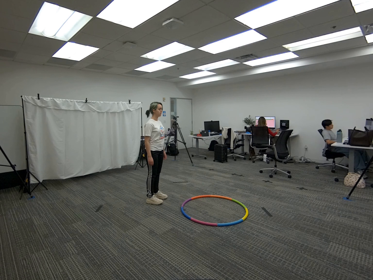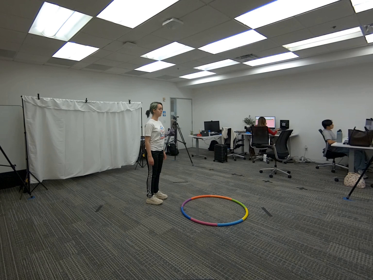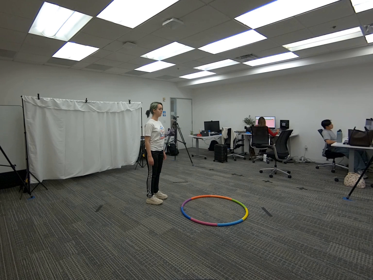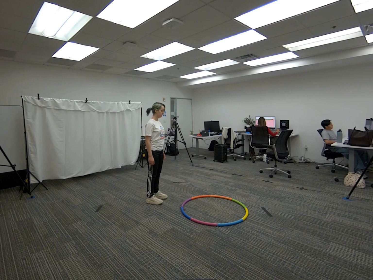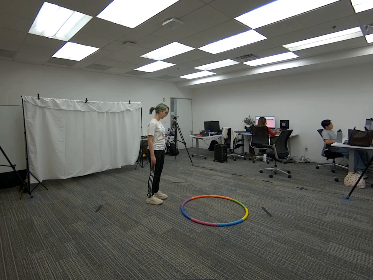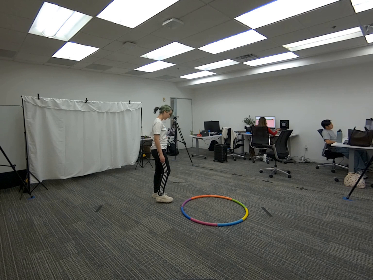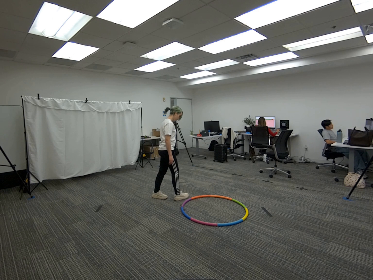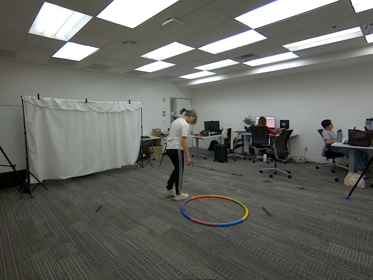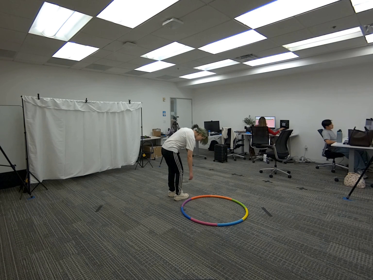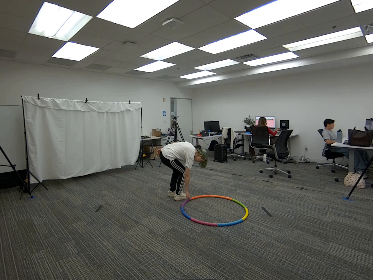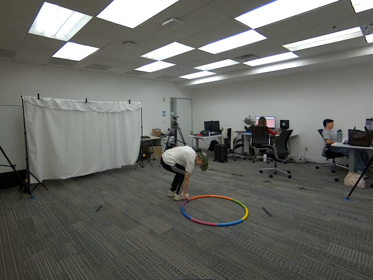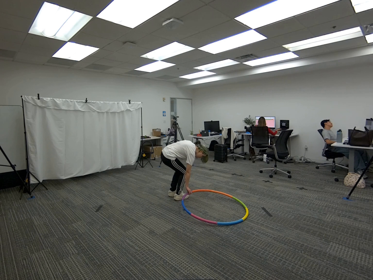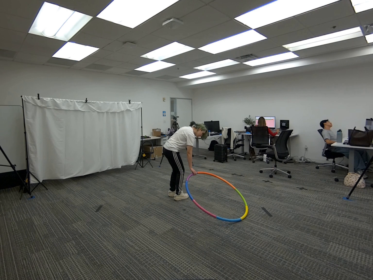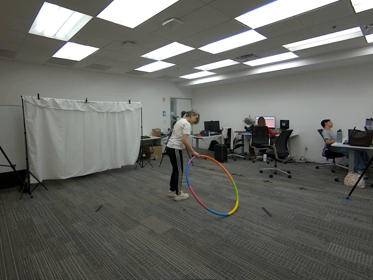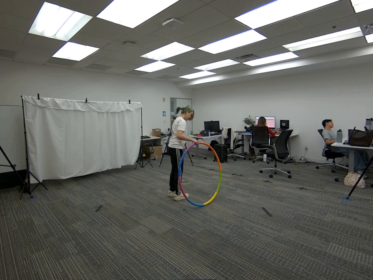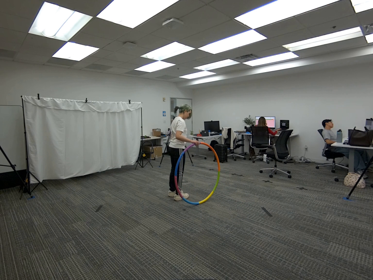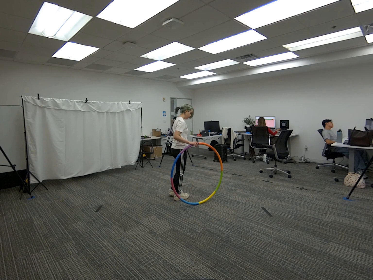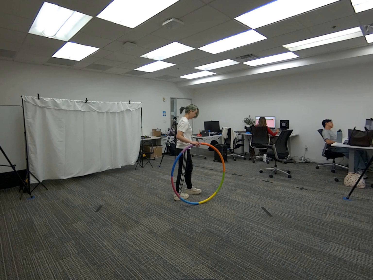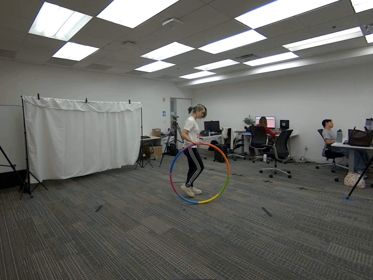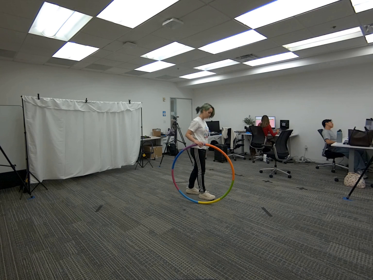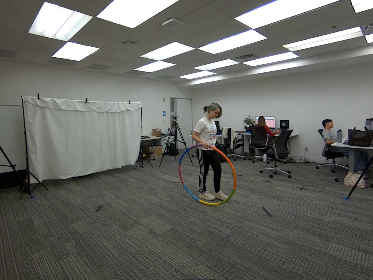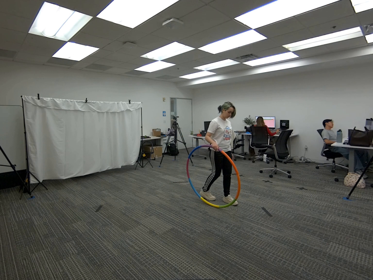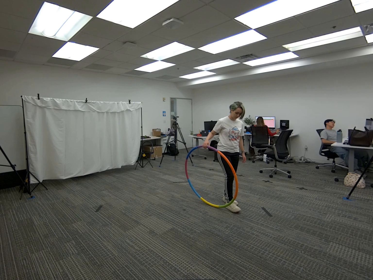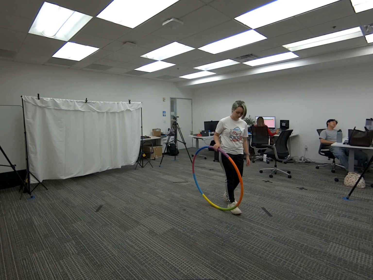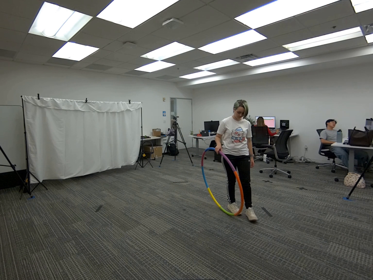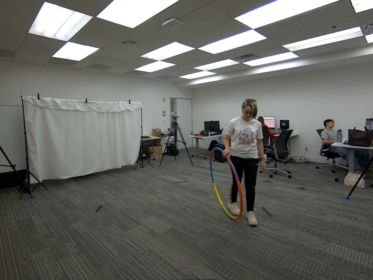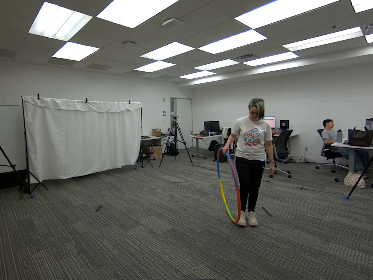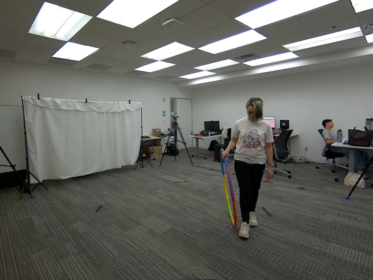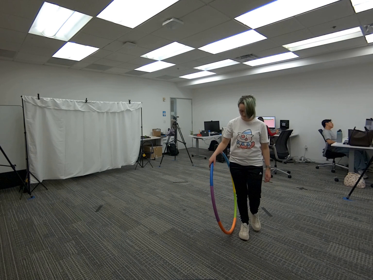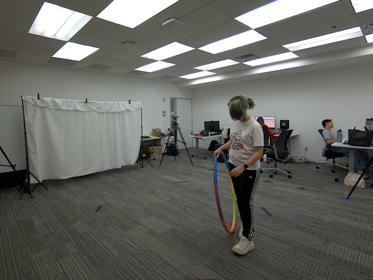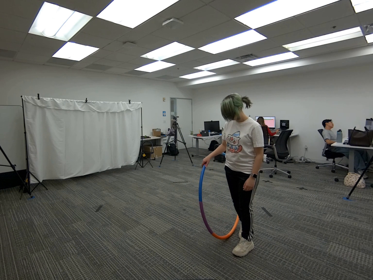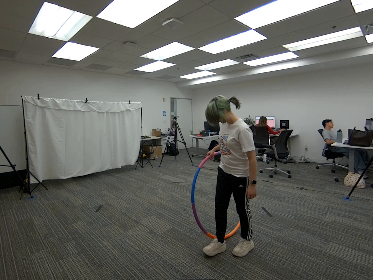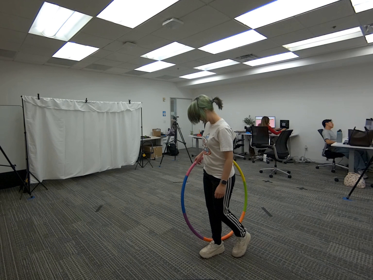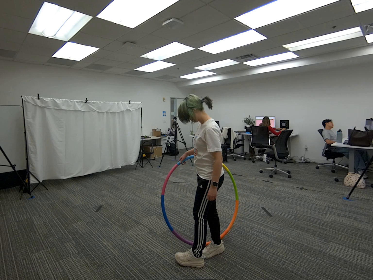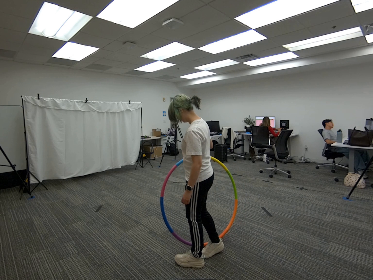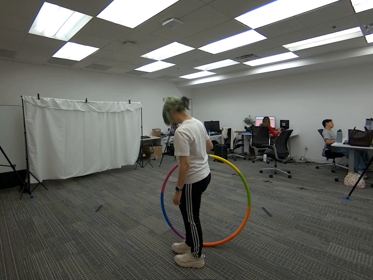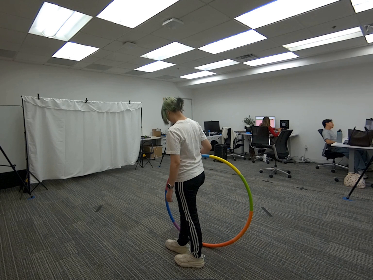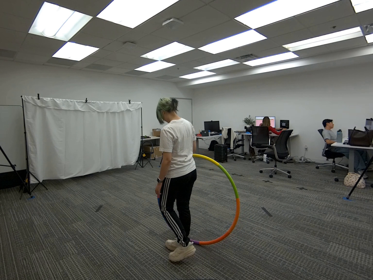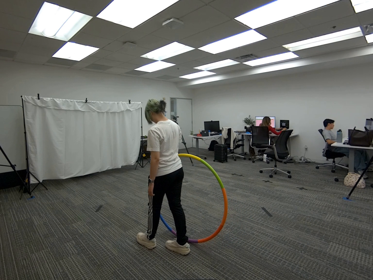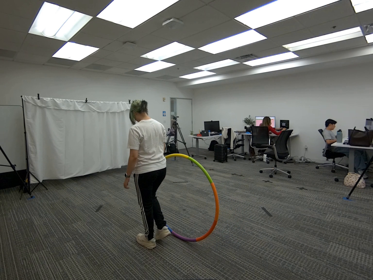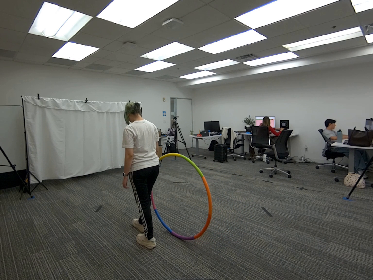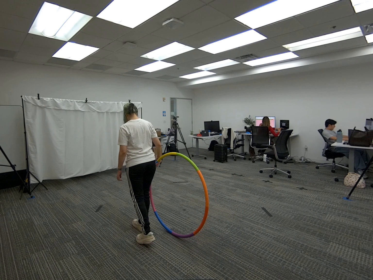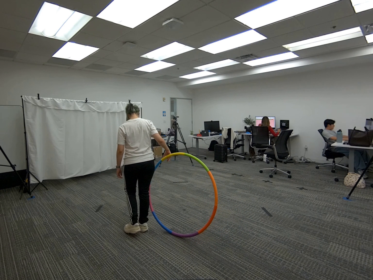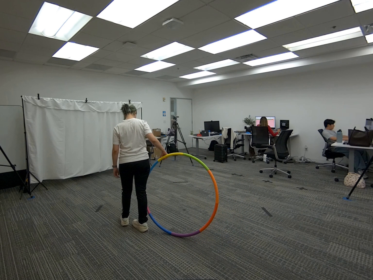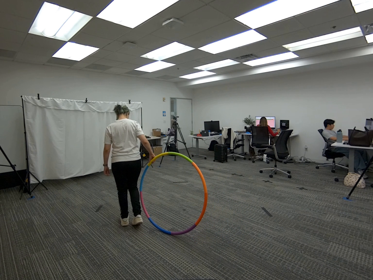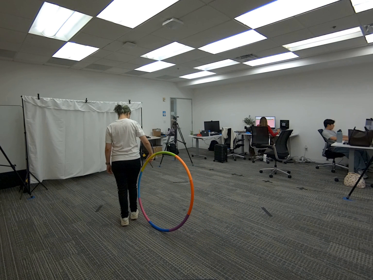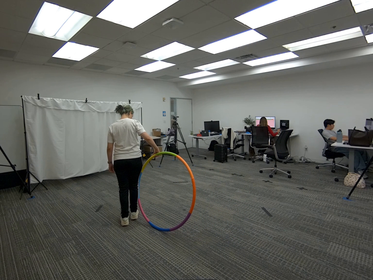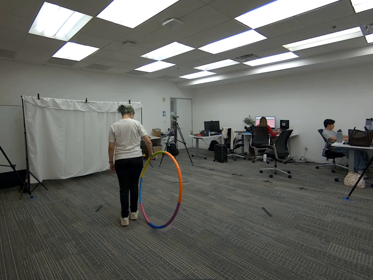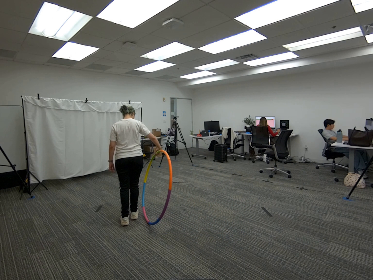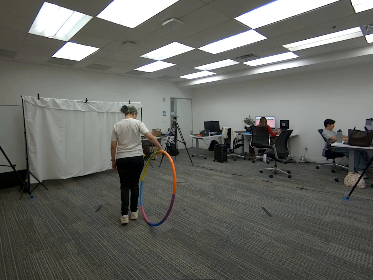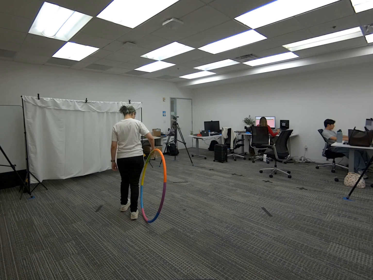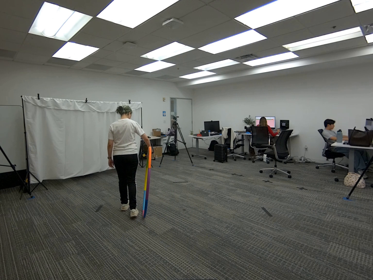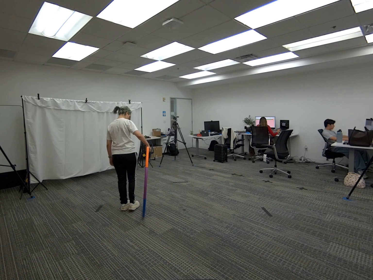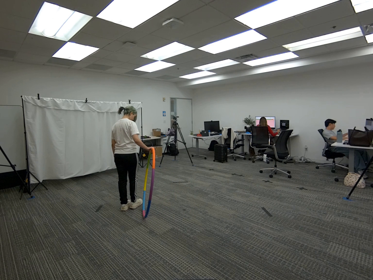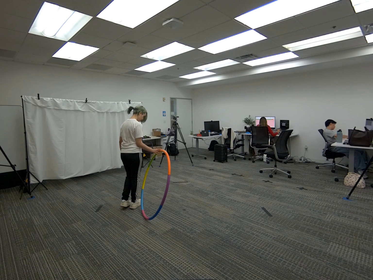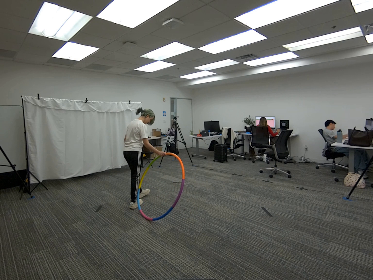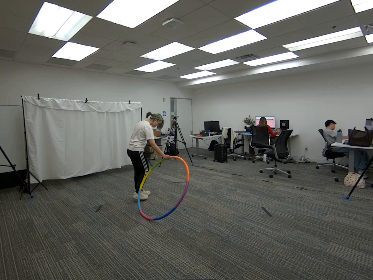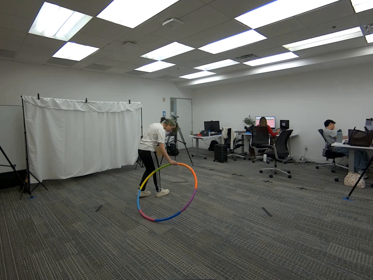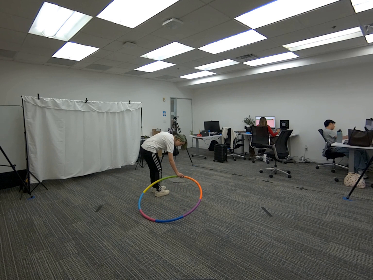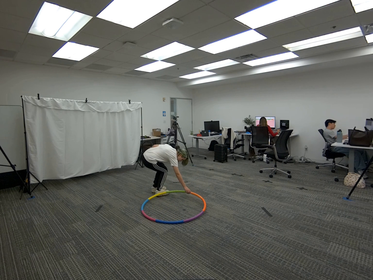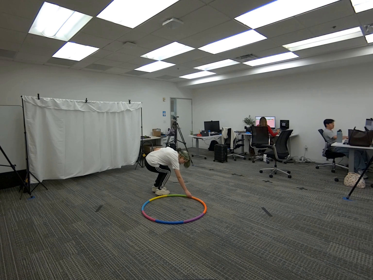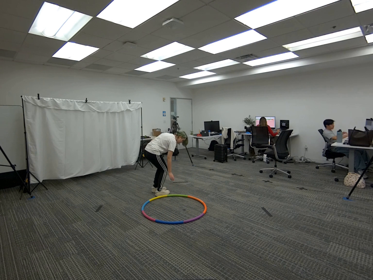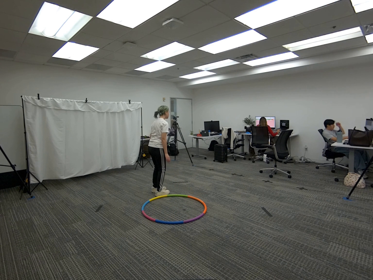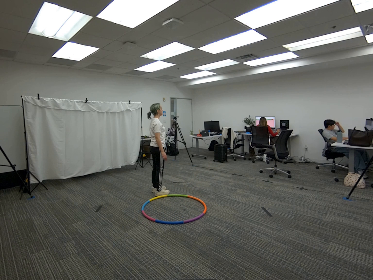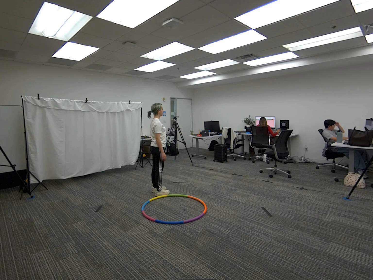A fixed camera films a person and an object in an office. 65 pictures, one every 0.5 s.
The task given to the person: Walk over to the hula hoop on the floor pick up the hula hoop using one hand and stand the hula hoop on floor and roll it in different directions.
